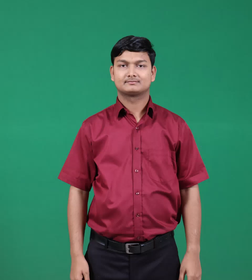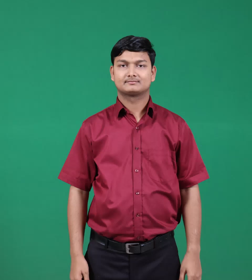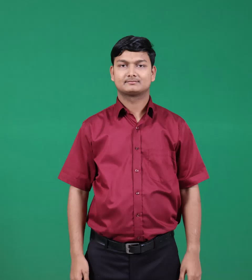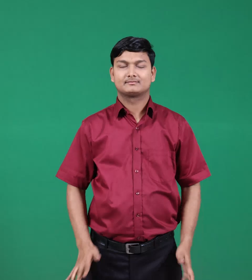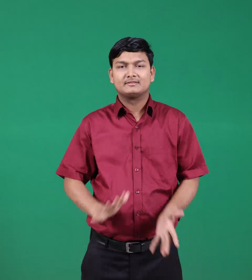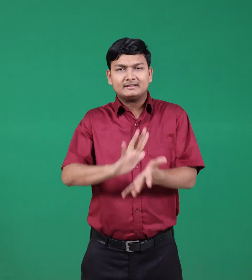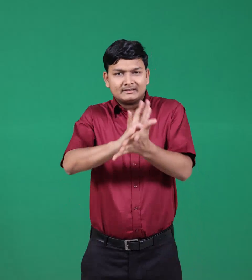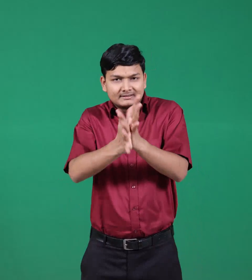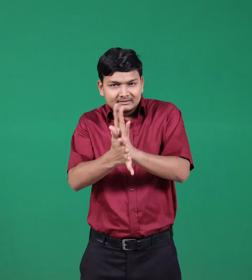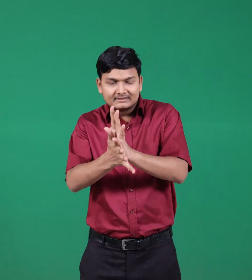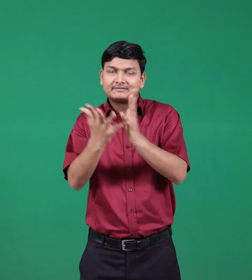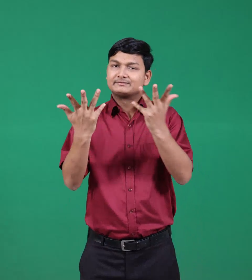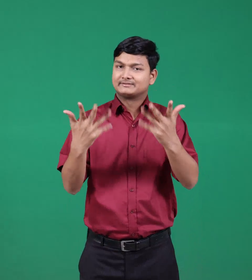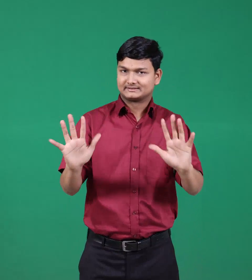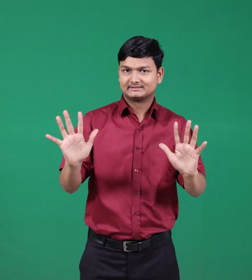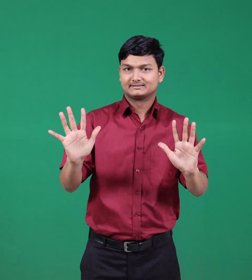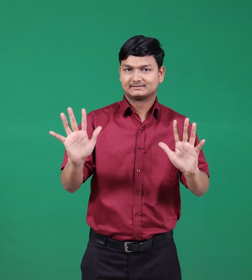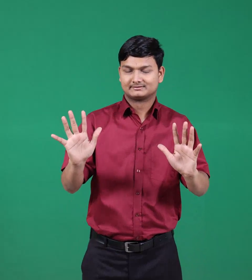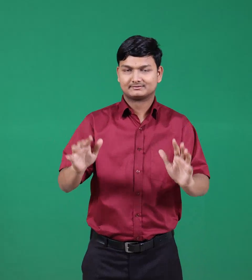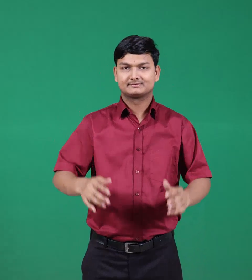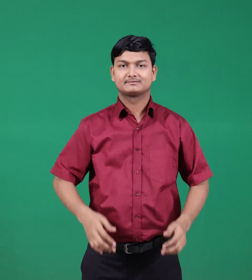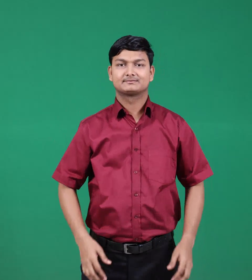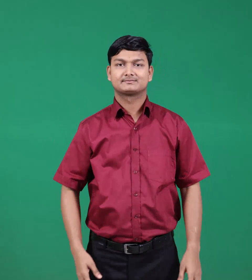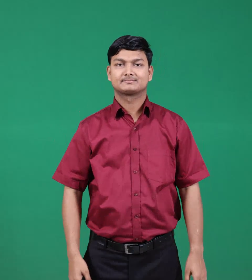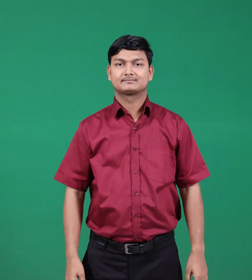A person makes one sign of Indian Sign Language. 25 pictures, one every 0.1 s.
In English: raped
